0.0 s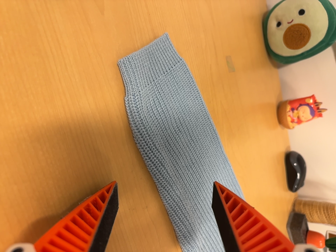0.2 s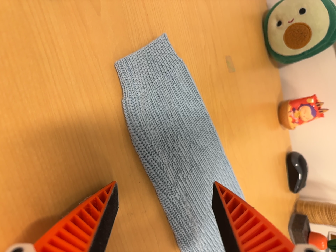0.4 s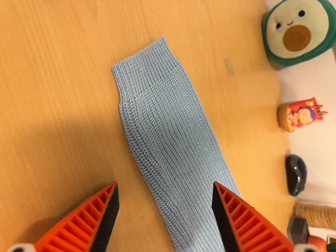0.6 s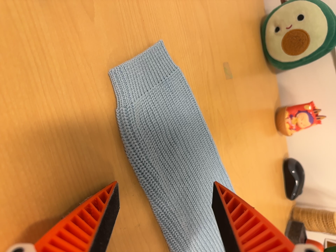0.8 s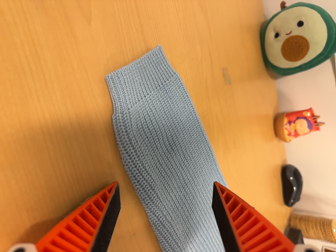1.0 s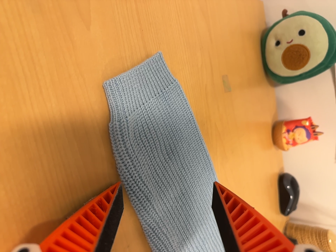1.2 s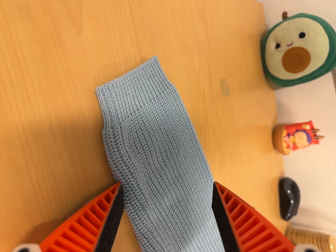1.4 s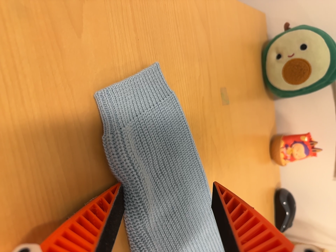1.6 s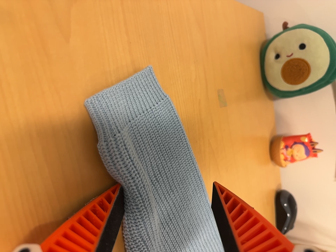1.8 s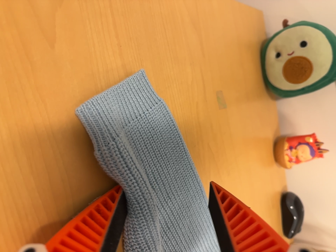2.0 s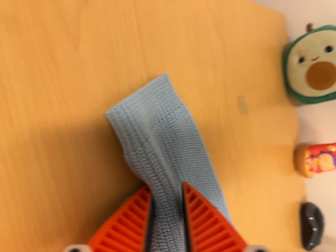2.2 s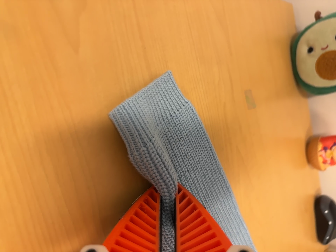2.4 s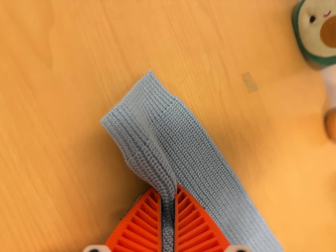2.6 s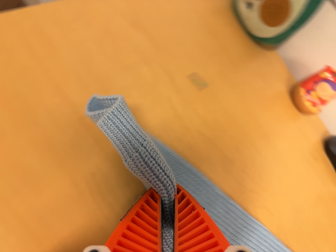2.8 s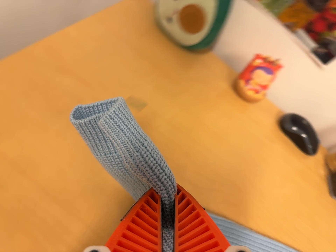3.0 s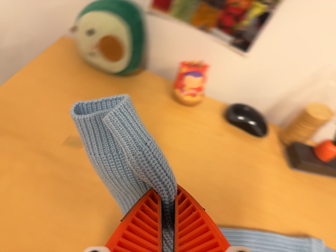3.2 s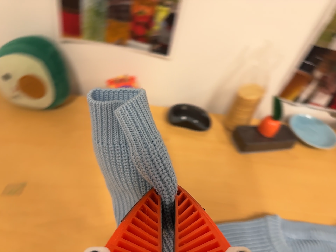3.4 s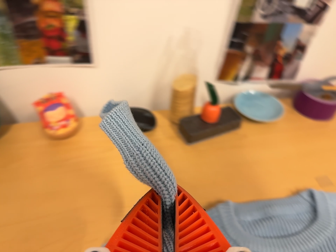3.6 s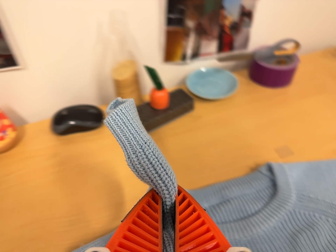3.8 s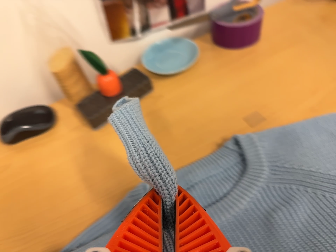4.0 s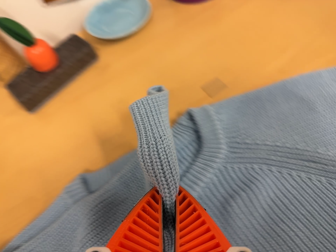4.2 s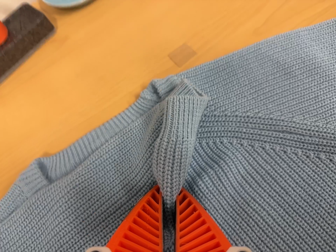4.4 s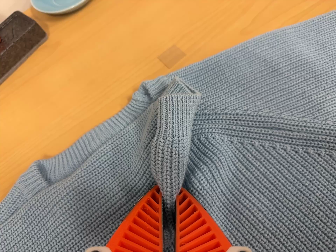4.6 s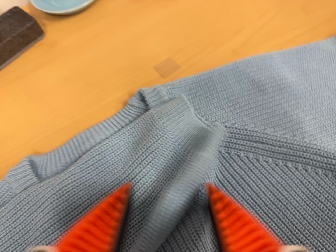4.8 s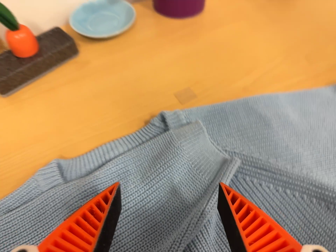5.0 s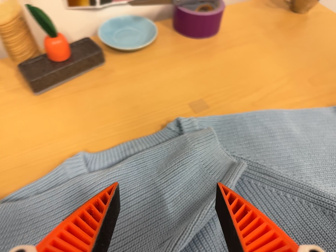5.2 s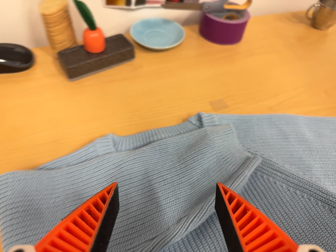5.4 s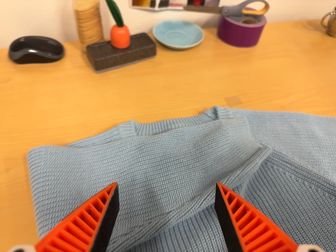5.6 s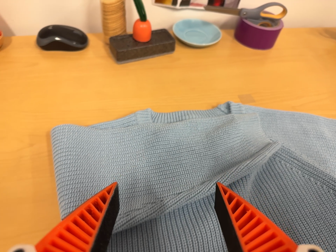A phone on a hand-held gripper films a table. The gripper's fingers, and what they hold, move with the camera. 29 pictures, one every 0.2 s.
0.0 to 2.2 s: The camera travels forward and toward the top of its view, about 8 cm, so what stands in front looms larger.
2.2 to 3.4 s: The camera travels to its right, about 38 cm, so close, fixed things drift to the left. It rolls about its line of sight by about 85 degrees, and the scene rotates counterclockwise.
3.4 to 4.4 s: The camera travels to its right and forward, about 28 cm, so close, fixed things drift to the left. Its aim tips toward the bottom of its view by about 20 degrees, and the scene shifts upward. It rolls about its line of sight by about 30 degrees, and the scene rotates counterclockwise.
4.4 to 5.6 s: The camera travels backward, to its left and toward the bottom of its view, about 20 cm, so what stands in front gets smaller. Its aim tips toward the top of its view by about 15 degrees. It rolls about its line of sight by about 30 degrees, and the scene rotates clockwise.
The film runs forward here.
